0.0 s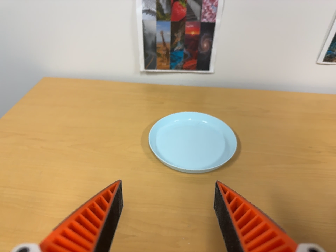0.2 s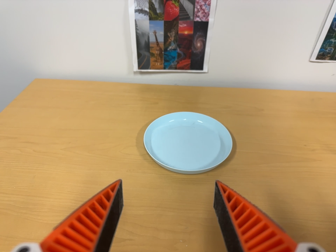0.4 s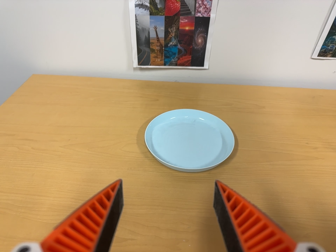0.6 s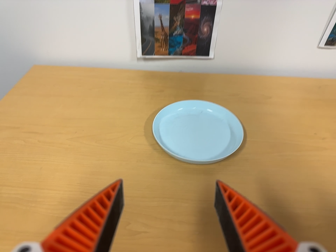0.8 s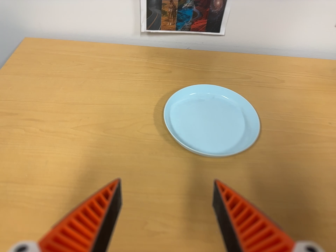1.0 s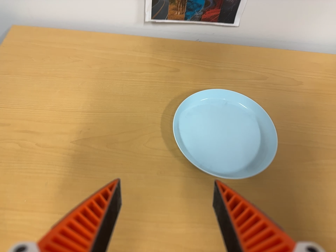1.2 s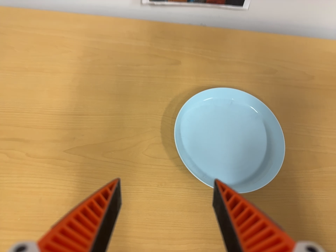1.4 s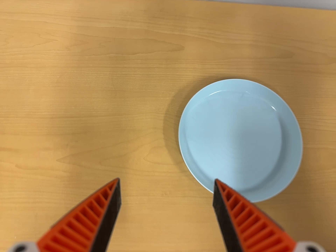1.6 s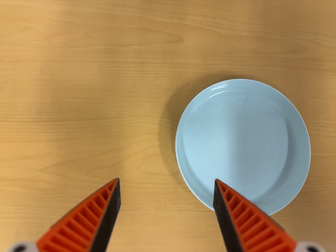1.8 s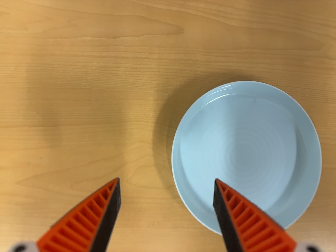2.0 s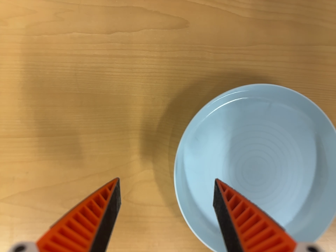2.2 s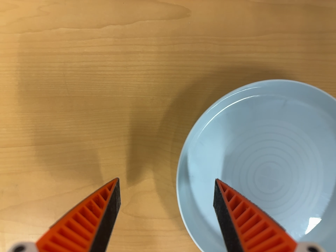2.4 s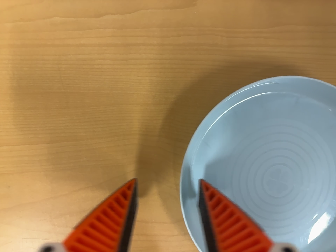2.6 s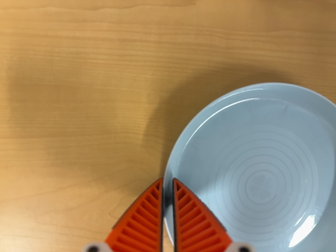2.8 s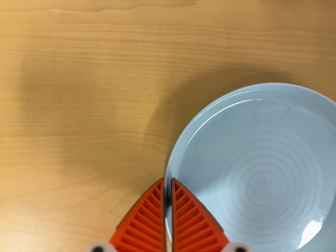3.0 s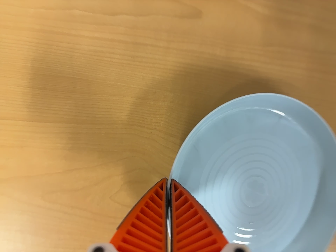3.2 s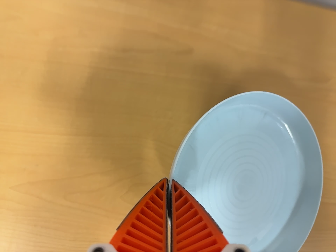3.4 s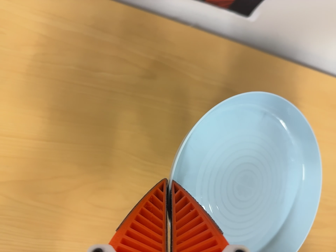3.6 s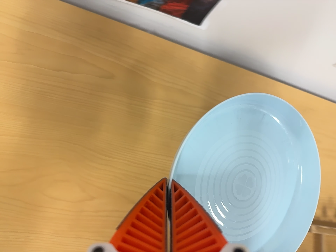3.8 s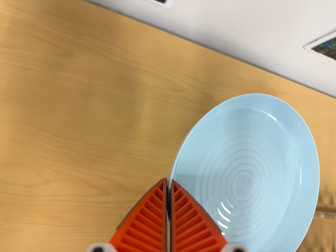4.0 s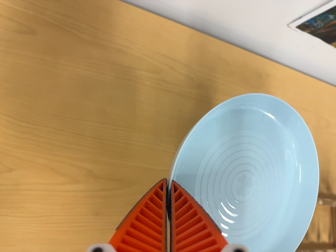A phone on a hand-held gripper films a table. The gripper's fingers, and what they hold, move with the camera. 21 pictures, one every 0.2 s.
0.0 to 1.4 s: The camera travels toward the top of its view, forward and to its left, about 34 cm. Its aim tips toward the bottom of its view by about 35 degrees.
1.4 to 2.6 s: The camera travels forward and toward the top of its view, about 20 cm, so what stands in front looms larger. Its aim tips toward the bottom of its view by about 20 degrees.
2.6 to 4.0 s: The camera swings to its right by about 20 degrees, and the scene slides to the left. It travels backward, toward the bottom of its view and to its right, about 18 cm, so what stands in front gets smaller. Its aim tips toward the top of its view by about 15 degrees.
The film runs forward here.
